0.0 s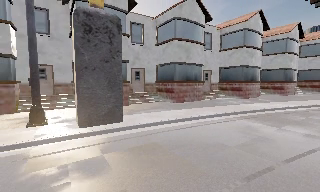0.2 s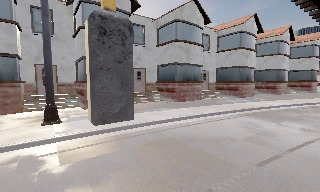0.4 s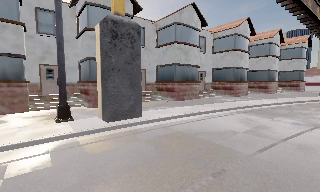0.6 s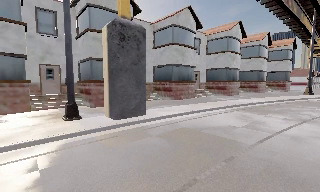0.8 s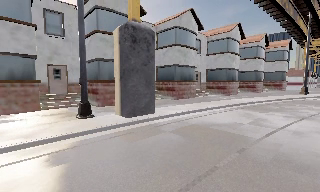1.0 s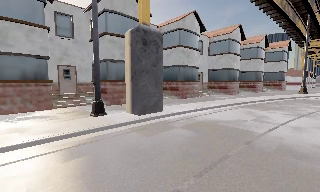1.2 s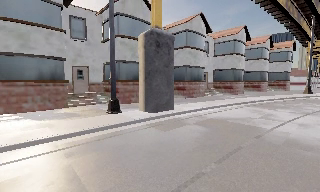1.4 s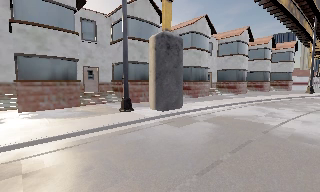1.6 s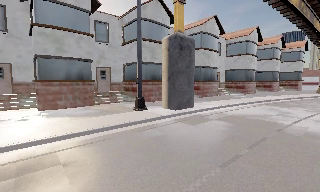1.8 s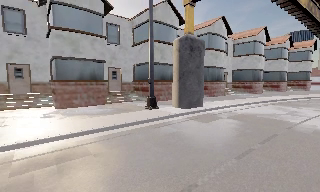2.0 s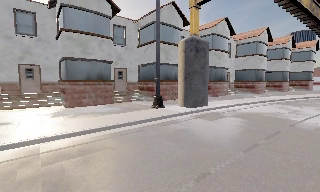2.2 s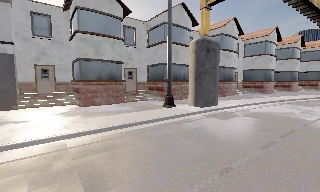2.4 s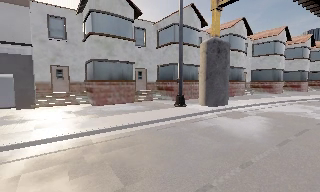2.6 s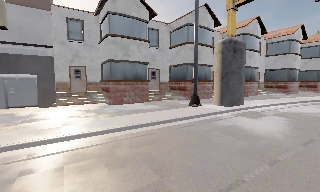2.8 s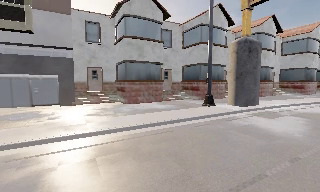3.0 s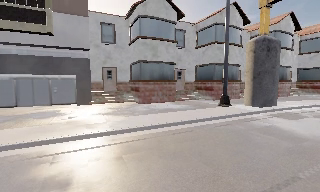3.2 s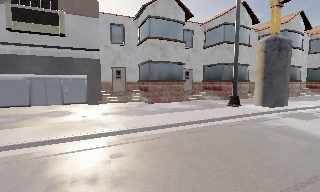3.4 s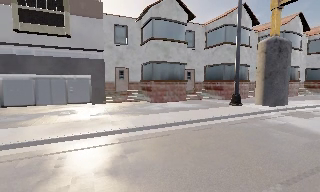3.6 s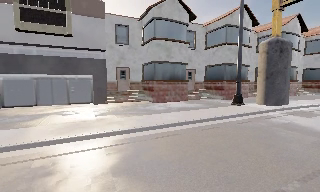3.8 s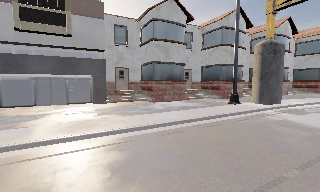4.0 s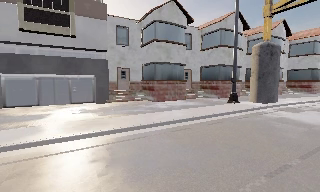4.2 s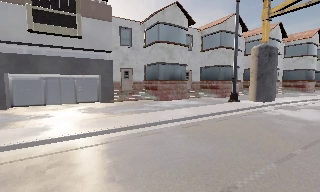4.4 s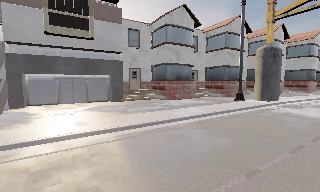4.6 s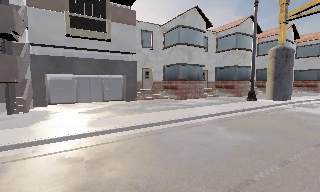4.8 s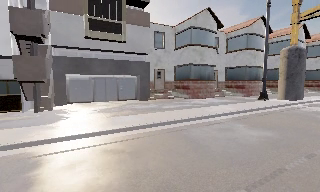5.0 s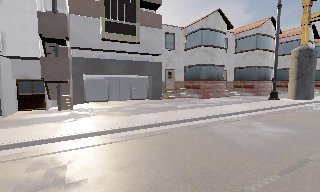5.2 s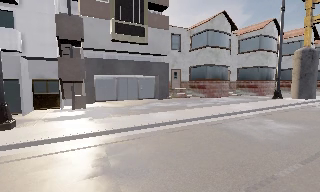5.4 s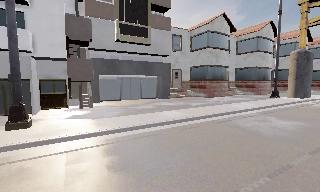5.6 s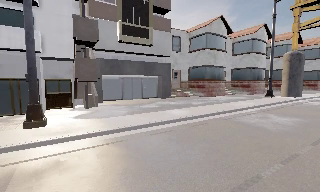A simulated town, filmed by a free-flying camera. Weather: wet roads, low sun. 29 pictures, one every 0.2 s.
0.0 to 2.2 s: The camera travels to its left and backward, about 8 m, so close, fixed things drift to the right.
2.2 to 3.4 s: The scene slides to the right, as the camera pans about 10 degrees to its left. It travels to its left and backward, about 3 m, so close, fixed things drift to the right.
3.4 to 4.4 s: The camera travels to its left and backward, about 3.5 m, so close, fixed things drift to the right. It gains speed.
4.4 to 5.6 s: The camera travels to its left and backward, about 6 m, so close, fixed things drift to the right.
The film runs forward here.
